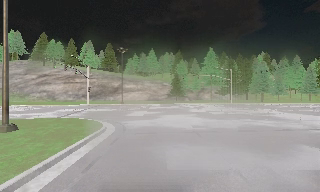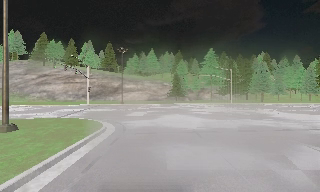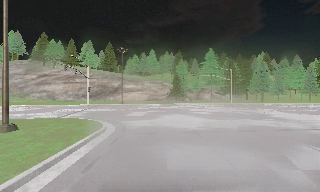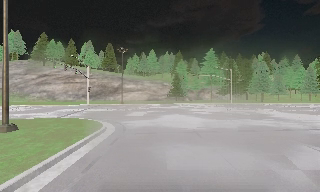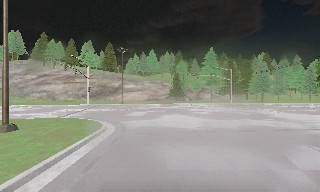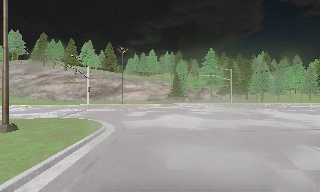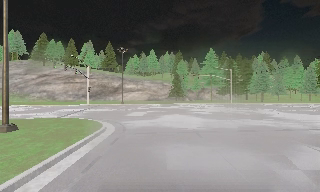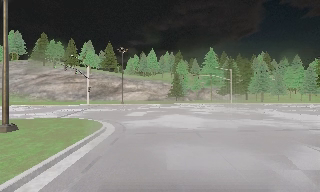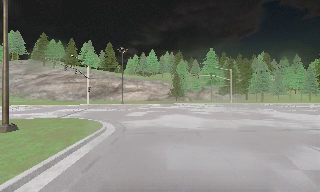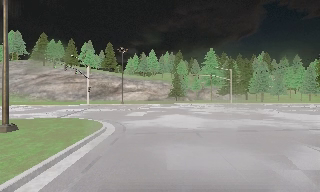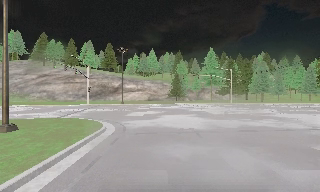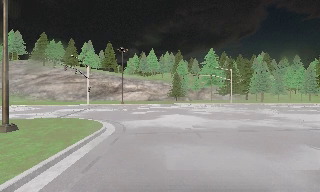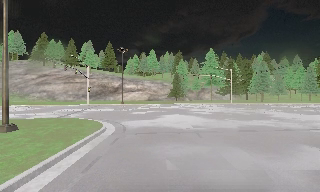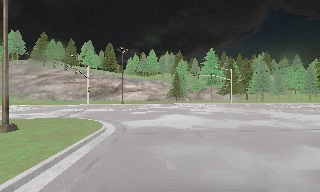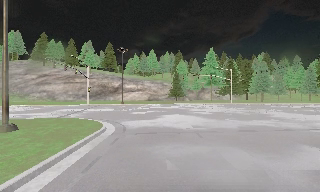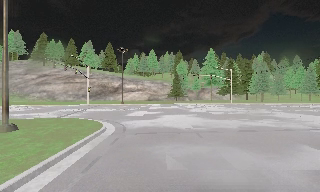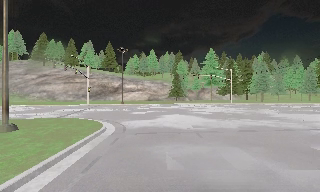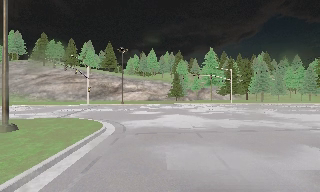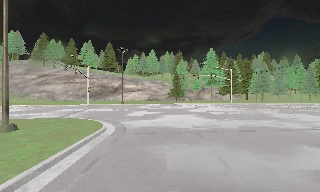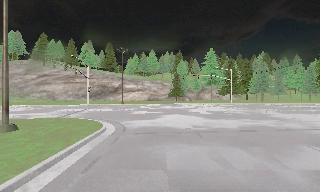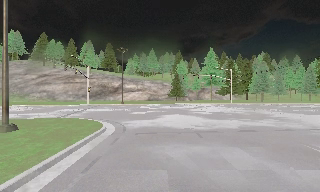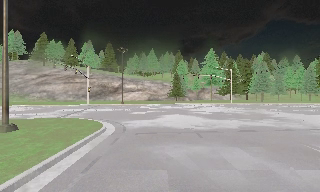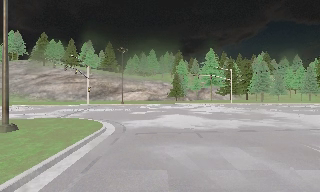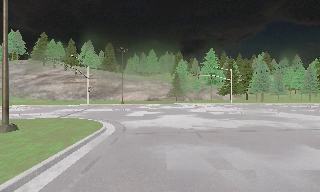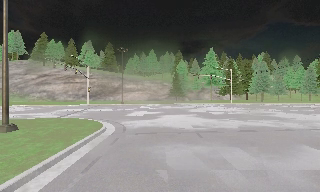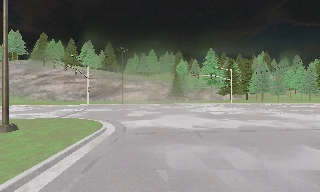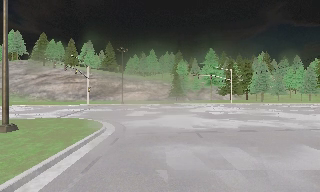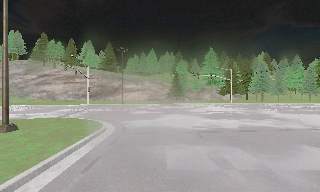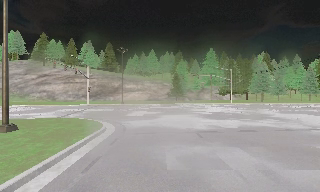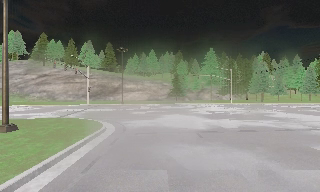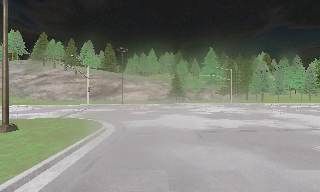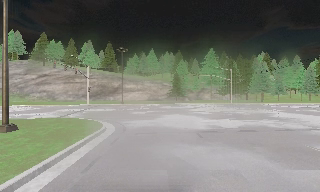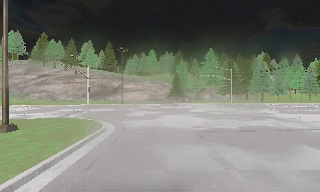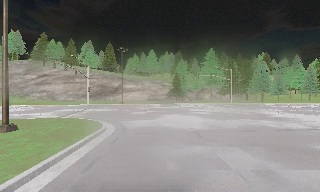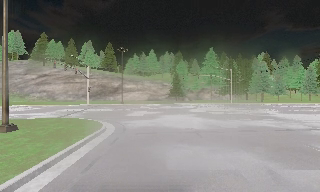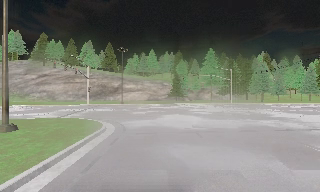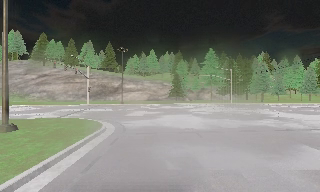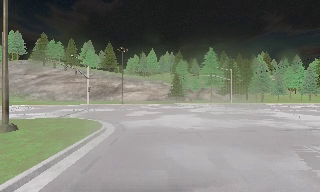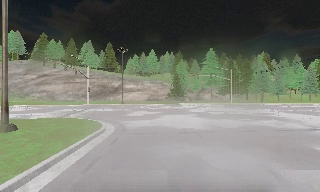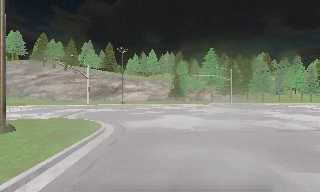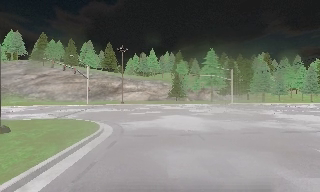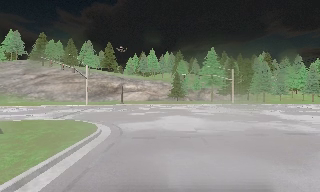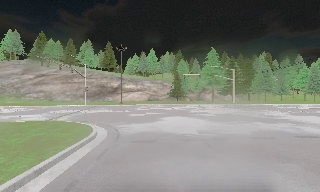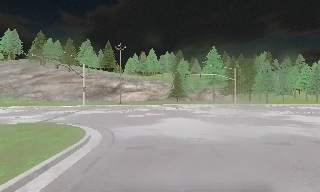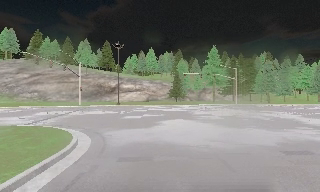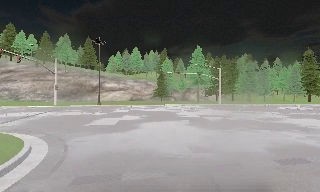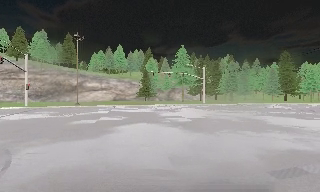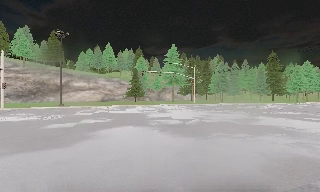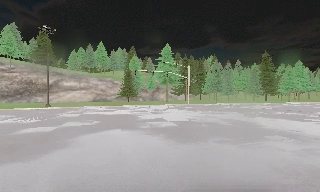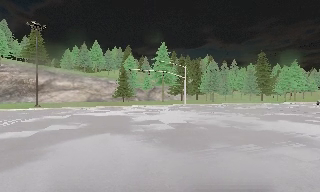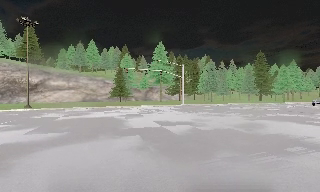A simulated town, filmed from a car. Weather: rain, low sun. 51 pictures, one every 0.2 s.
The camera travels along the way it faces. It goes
forward.
0.0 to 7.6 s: The camera keeps its place and its aim.
7.6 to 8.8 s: The camera travels forward, about 3 m, so what stands in front looms larger. It gains speed.
8.8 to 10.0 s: The camera pans to its right, which is clockwise from overhead, by about 20 degrees. It travels forward, about 6 m, so what stands in front looms larger.
The film runs forward here.
